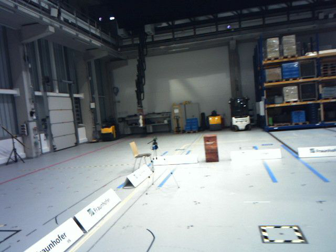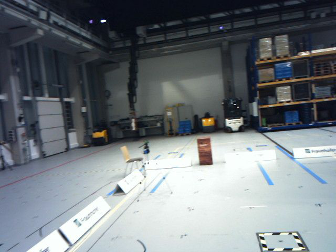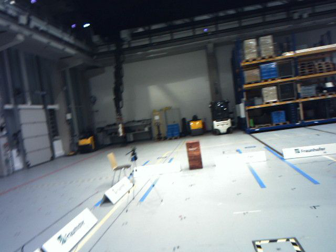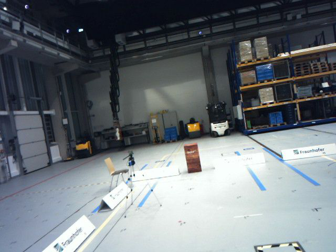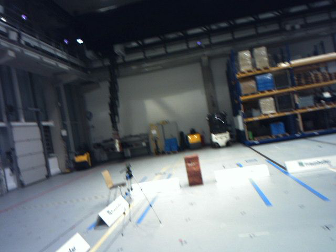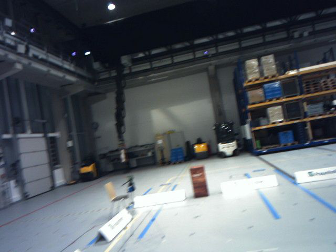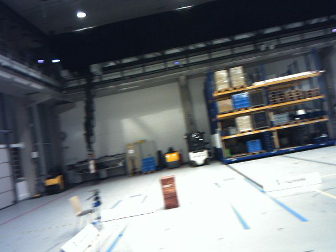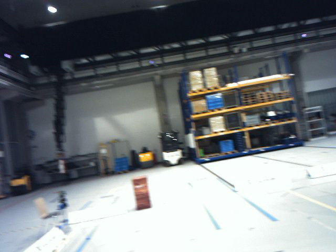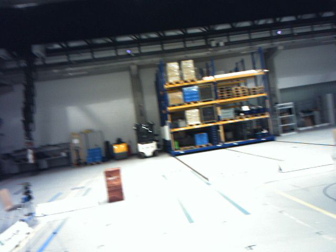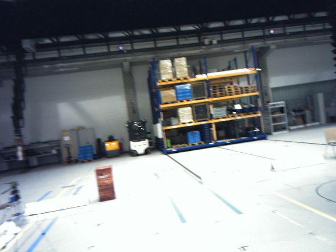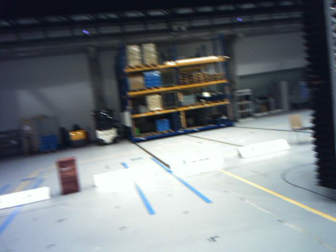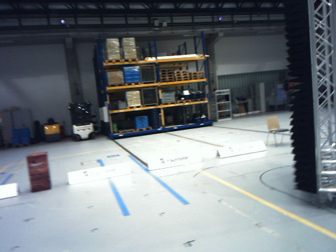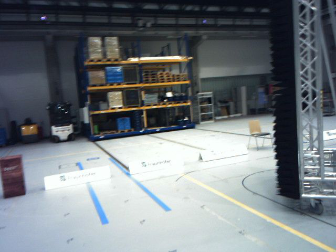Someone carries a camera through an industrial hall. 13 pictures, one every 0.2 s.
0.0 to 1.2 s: The camera swings to its right by about 10 degrees, and the scene slides to the left. It travels forward, about 1 m, so what stands in front looms larger.
1.2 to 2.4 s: The scene slides to the left, as the camera pans about 25 degrees to its right. It travels forward, about 1 m, so what stands in front looms larger. Its aim tips downward by about 10 degrees, and the scene shifts upward.
The film runs forward here.
